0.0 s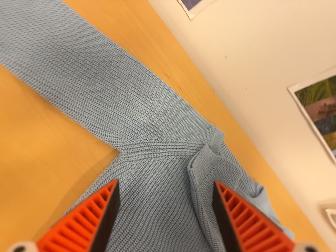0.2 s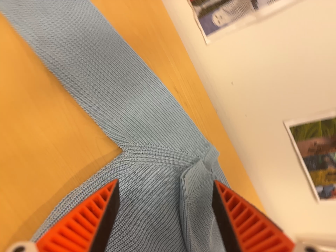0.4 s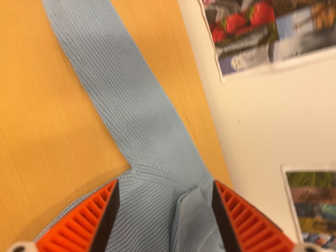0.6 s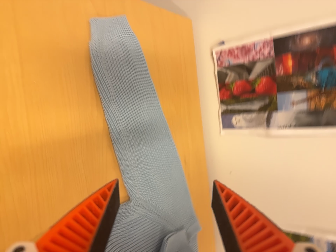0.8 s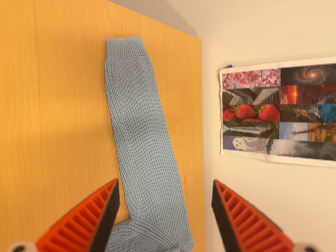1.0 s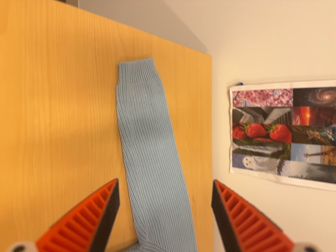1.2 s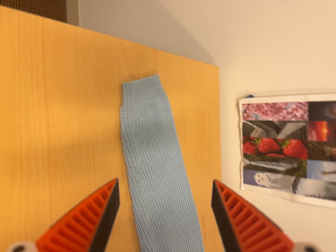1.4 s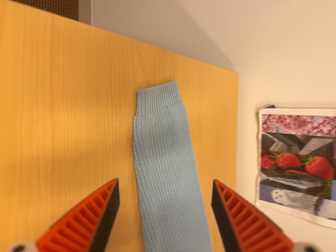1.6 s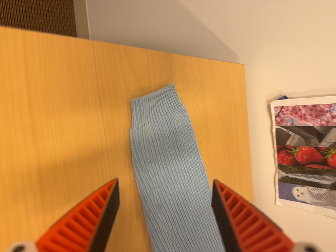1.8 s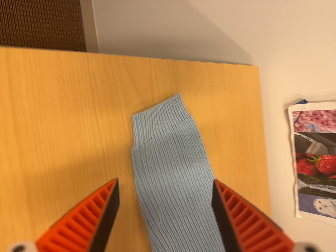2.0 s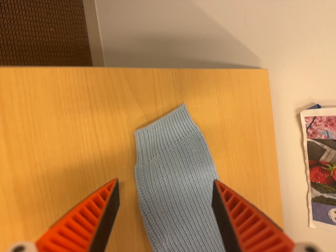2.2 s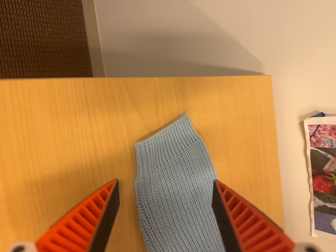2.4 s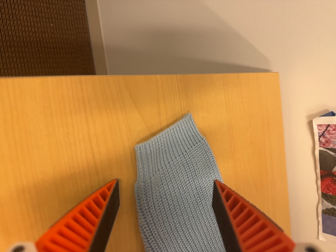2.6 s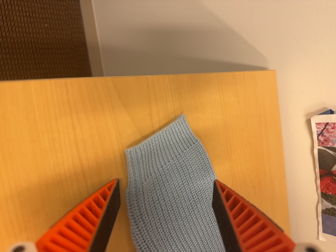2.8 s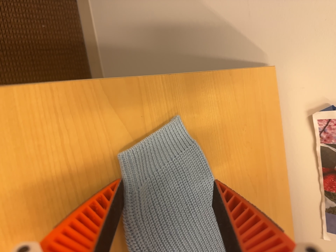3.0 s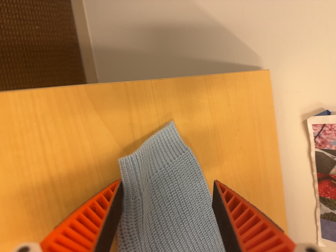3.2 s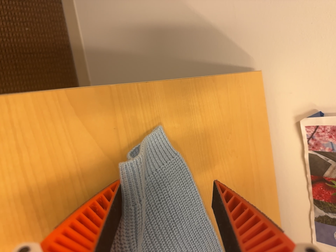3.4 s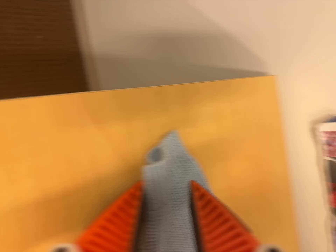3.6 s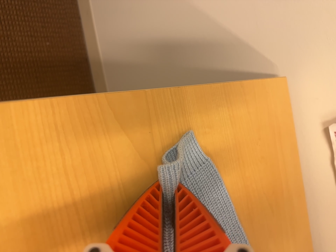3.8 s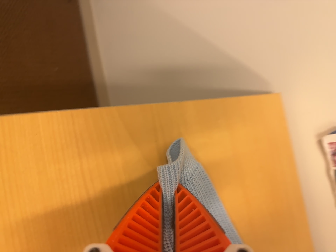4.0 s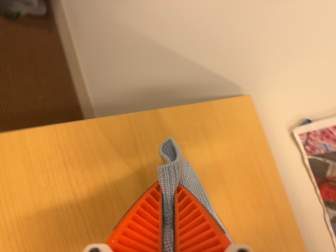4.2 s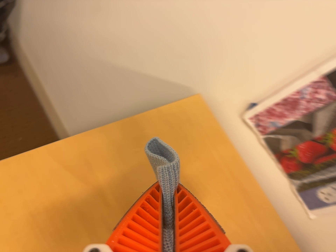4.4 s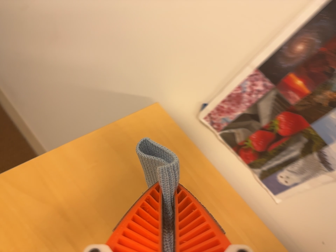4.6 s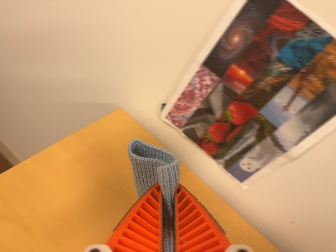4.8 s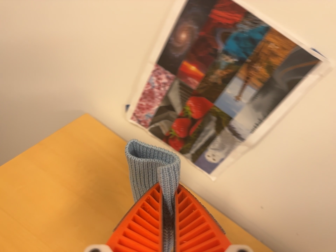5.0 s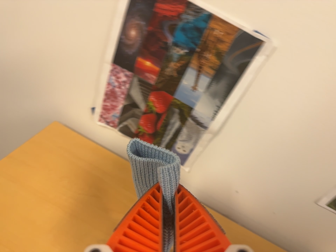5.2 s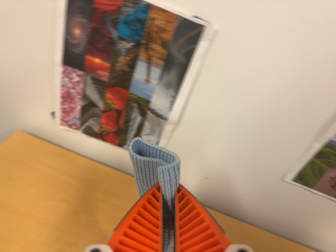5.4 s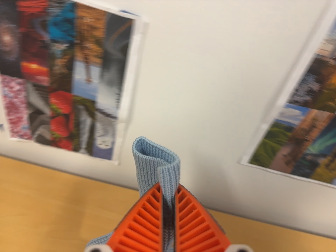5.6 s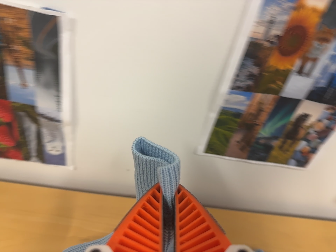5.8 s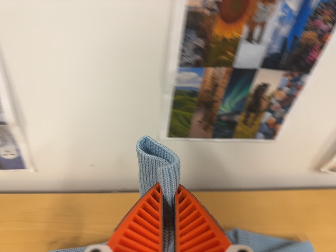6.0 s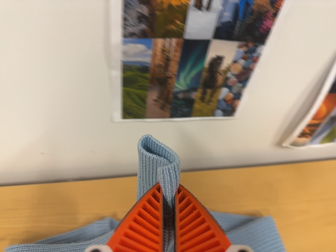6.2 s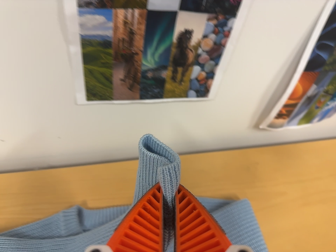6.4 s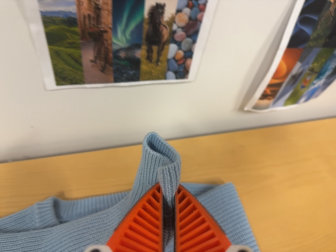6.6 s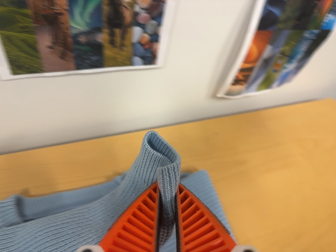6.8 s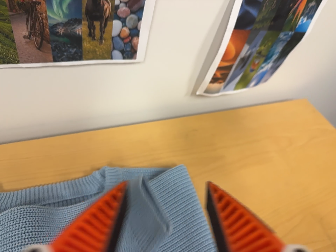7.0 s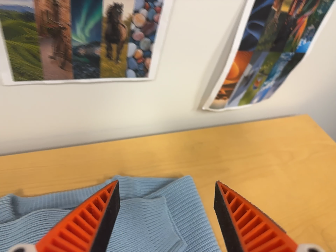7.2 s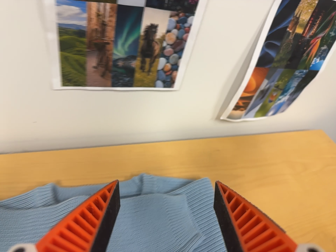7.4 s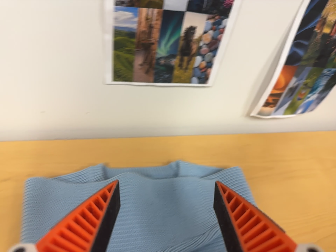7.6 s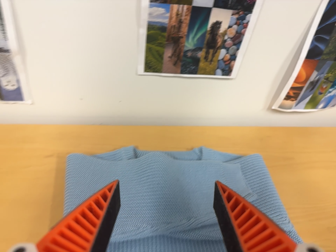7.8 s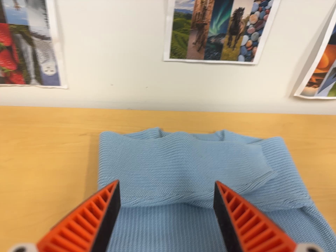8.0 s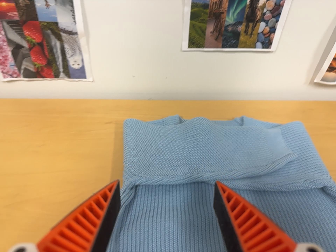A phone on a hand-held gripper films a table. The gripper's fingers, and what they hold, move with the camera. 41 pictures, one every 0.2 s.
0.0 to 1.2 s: The camera travels toward the top of its view, to its left and backward, about 20 cm, so close, fixed things drift downward. Its aim tips toward the top of its view by about 15 degrees, and the scene shifts downward. It rolls about its line of sight by about 35 degrees, and the scene rotates clockwise.
1.2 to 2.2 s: The camera travels forward and toward the top of its view, about 14 cm, so what stands in front looms larger.
2.2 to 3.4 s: The camera travels forward, about 7 cm, so what stands in front looms larger.
3.4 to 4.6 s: The camera travels to its right and backward, about 22 cm, so close, fixed things drift to the left. Its aim tips toward the top of its view by about 15 degrees, and the scene shifts downward. It rolls about its line of sight by about 35 degrees, and the scene rotates counterclockwise.
4.6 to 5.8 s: The camera swings to its right by about 15 degrees, and the scene slides to the left. It travels to its right, about 28 cm, so close, fixed things drift to the left. It rolls about its line of sight by about 40 degrees, and the scene rotates counterclockwise.
5.8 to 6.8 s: The camera swings to its right by about 20 degrees, and the scene slides to the left. It travels to its right, forward and toward the bottom of its view, about 14 cm, so close, fixed things drift to the left. Its aim tips toward the bottom of its view by about 10 degrees, and the scene shifts upward. It rolls about its line of sight by about 10 degrees, and the scene rotates counterclockwise.
6.8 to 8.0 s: The camera swings to its left by about 25 degrees, and the scene slides to the right. It travels backward and toward the bottom of its view, about 26 cm, so what stands in front gets smaller. Its aim tips toward the top of its view by about 10 degrees.
The film runs forward here.
